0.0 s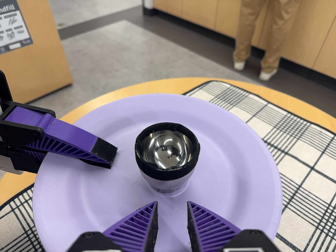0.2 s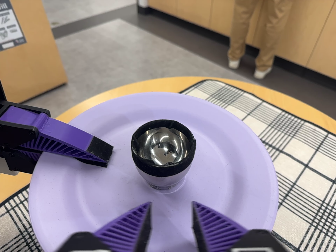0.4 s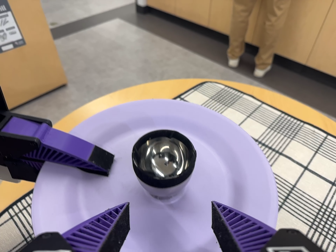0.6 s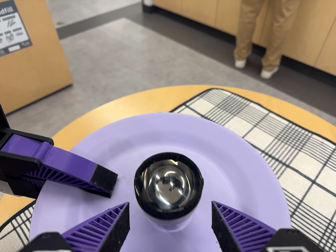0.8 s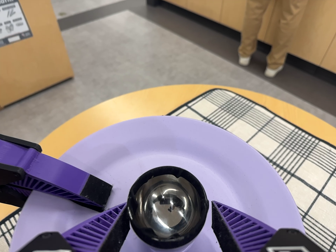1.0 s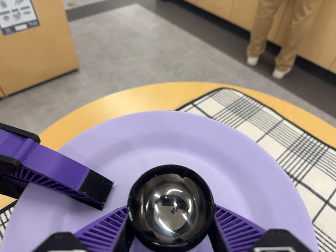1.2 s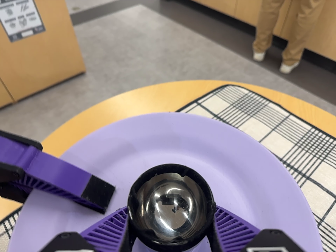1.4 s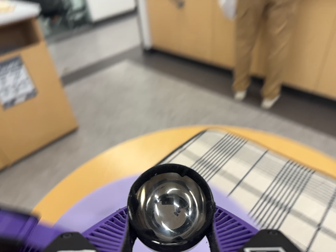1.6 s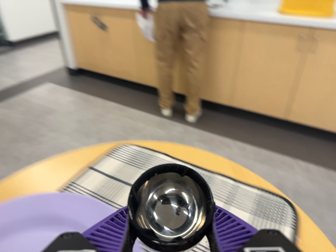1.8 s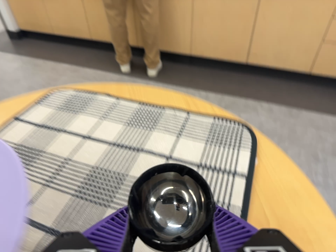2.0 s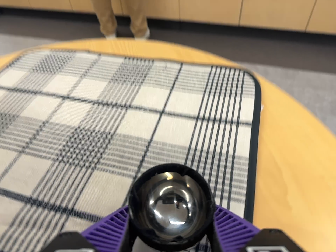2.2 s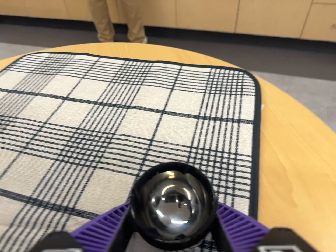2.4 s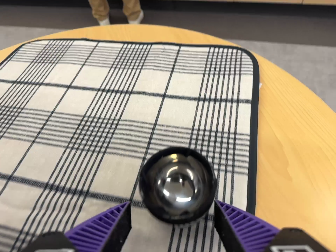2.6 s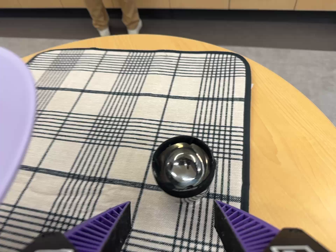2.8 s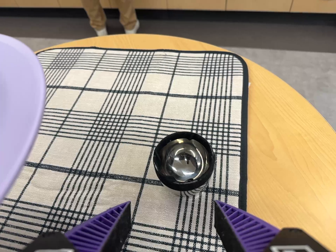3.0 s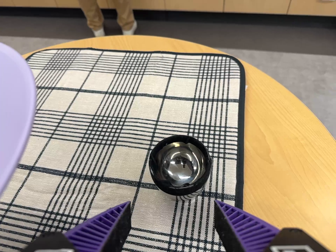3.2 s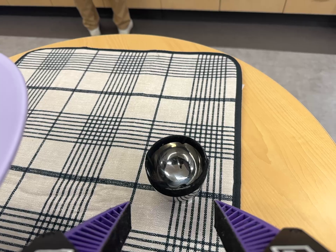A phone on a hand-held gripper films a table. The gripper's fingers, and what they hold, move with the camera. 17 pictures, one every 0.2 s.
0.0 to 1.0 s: The camera travels toward the top of its view and forward, about 7 cm.
1.0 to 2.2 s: The scene slides to the left, as the camera pans about 20 degrees to its right. It travels to its right, toward the bottom of its view and forward, about 20 cm, so close, fixed things drift to the left. It rolls about its line of sight by about 25 degrees, and the scene rotates counterclockwise.
2.2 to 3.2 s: The camera travels backward, about 7 cm, so what stands in front gets smaller.
The film runs forward here.
